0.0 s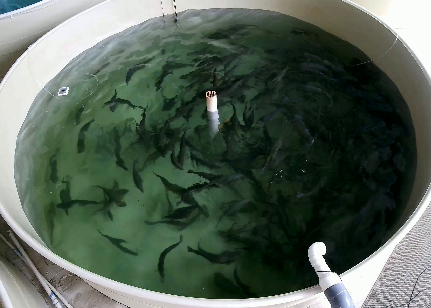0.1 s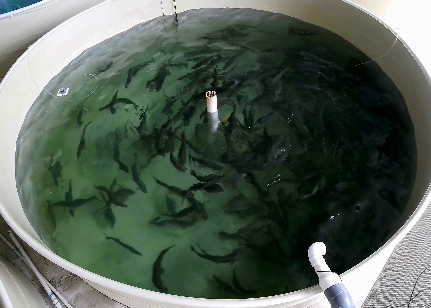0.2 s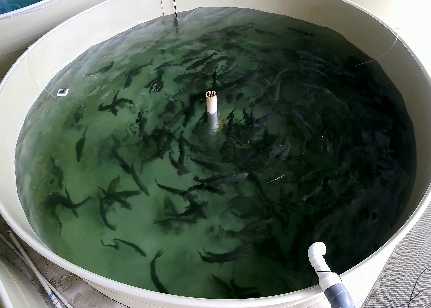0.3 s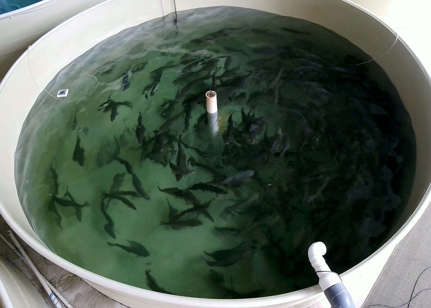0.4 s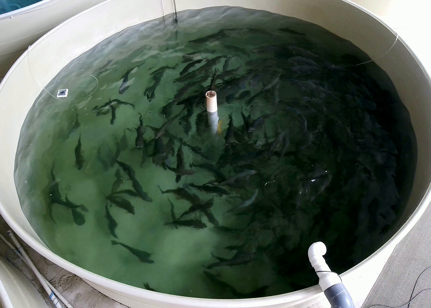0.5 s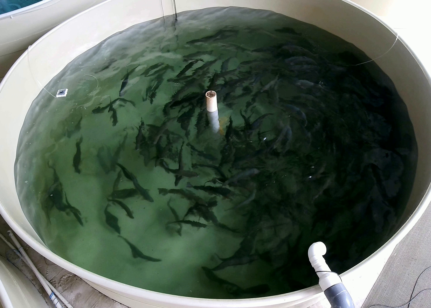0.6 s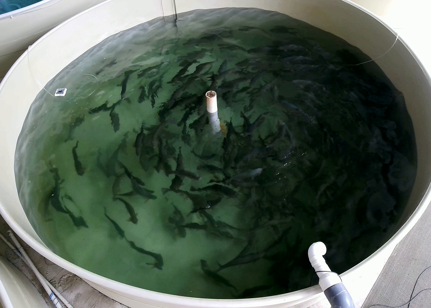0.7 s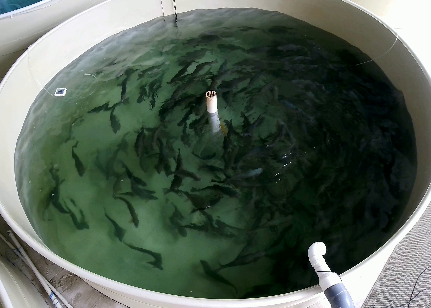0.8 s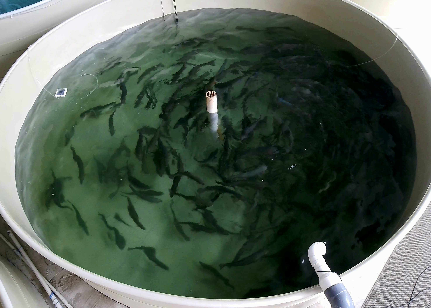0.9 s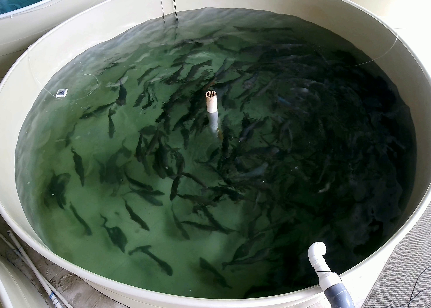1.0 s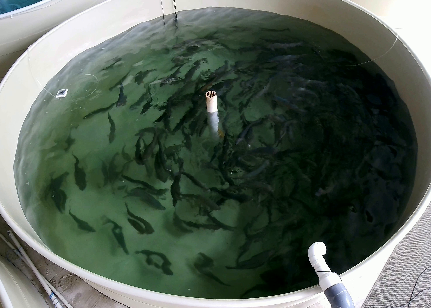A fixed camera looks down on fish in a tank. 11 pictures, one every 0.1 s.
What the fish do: Foraging.
